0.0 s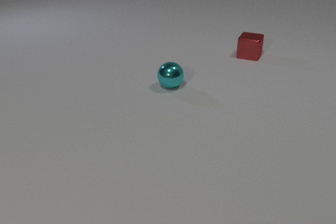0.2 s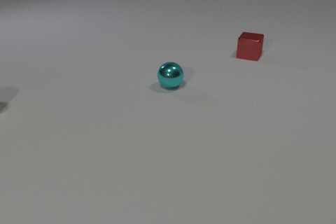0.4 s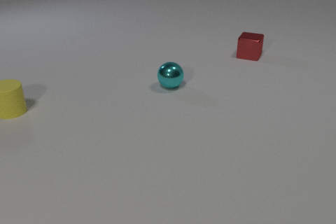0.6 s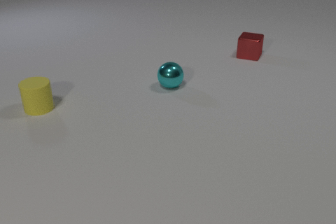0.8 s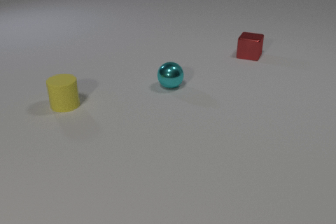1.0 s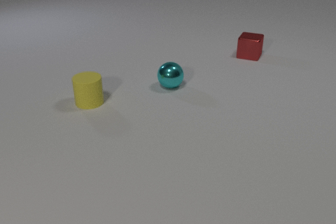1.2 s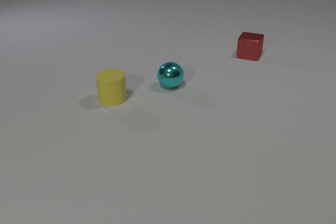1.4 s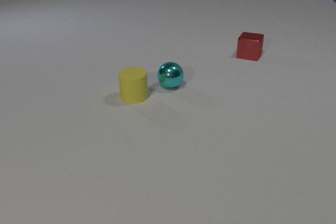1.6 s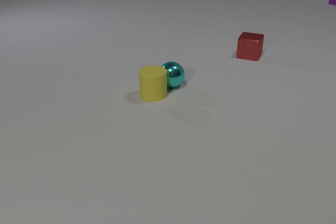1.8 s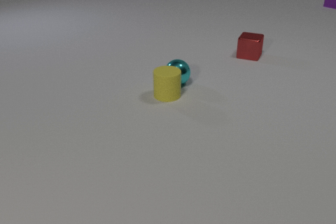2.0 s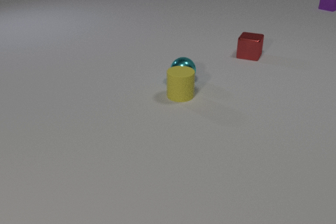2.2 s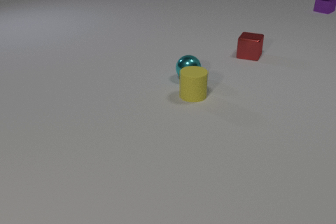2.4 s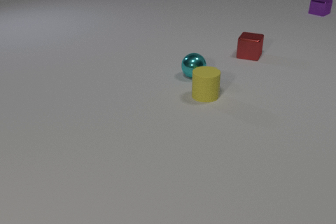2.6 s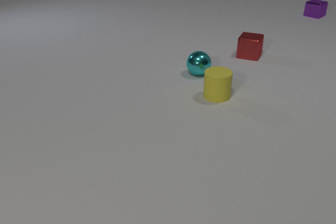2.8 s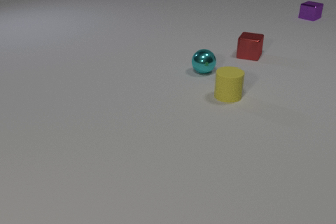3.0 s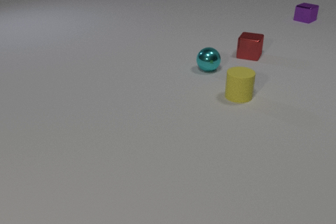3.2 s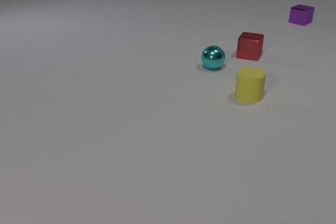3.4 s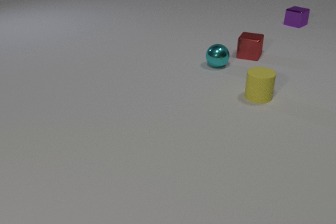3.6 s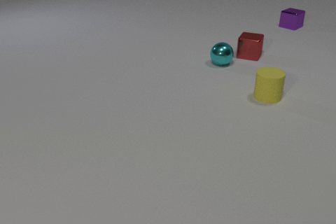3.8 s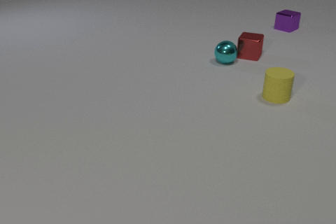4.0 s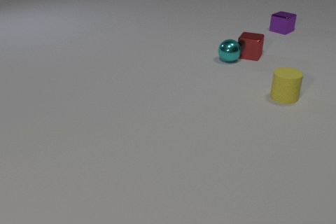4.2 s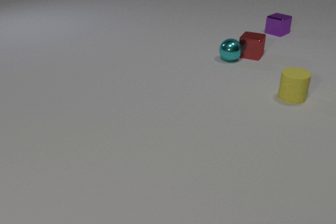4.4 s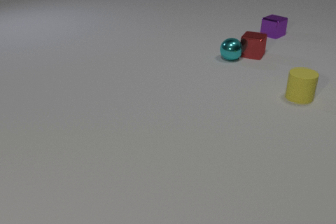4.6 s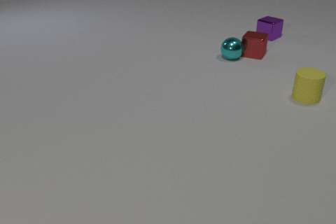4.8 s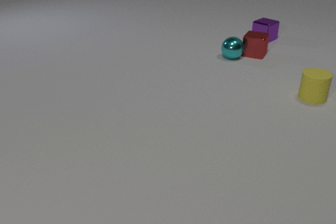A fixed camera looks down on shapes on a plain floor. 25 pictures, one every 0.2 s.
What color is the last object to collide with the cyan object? red.
How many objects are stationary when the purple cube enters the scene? 2.
What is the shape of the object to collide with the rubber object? sphere.
0.0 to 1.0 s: The yellow rubber cylinder comes in at the left edge, slides to the right.
1.0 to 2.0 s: The yellow rubber cylinder slides to the right. The cyan metal sphere rolls away from the camera and to the right. The purple metal cube comes in at the right edge, slides toward the camera. The yellow rubber cylinder and the cyan metal sphere collide.
2.0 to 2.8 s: The yellow rubber cylinder slides to the right. The cyan metal sphere rolls away from the camera and to the right. The purple metal cube slides toward the camera and to the left.
2.8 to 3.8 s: The yellow rubber cylinder slides to the right. The cyan metal sphere rolls away from the camera and to the right. The purple metal cube slides toward the camera and to the left.
3.8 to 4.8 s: The yellow rubber cylinder slides to the right. The cyan metal sphere rolls away from the camera and to the right. The red metal cube slides away from the camera and to the right. The purple metal cube slides toward the camera and to the left. The cyan metal sphere and the red metal cube collide.
